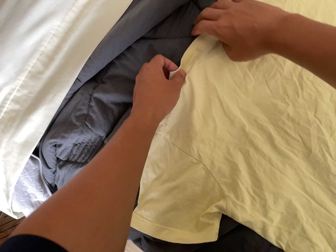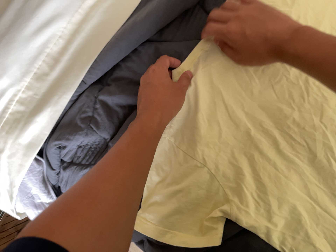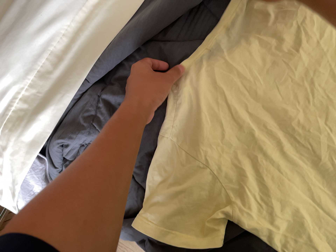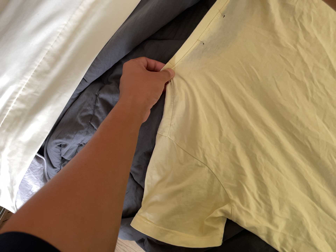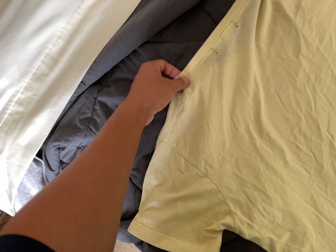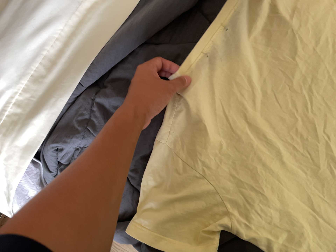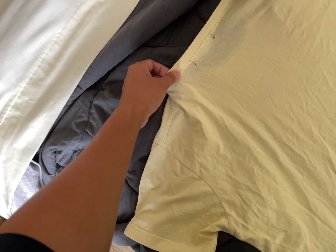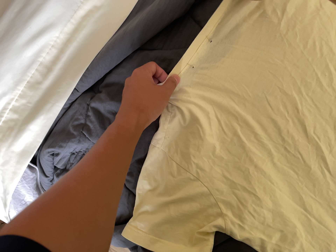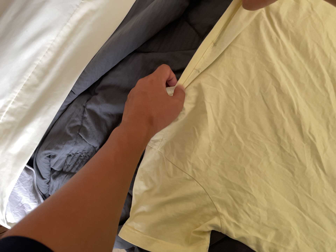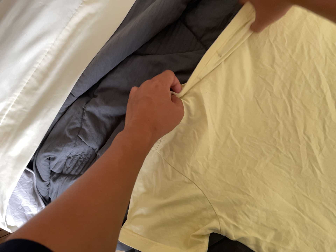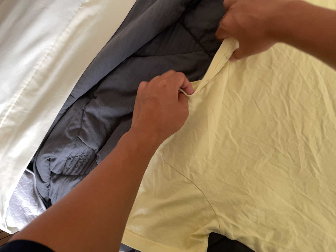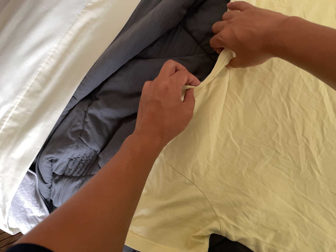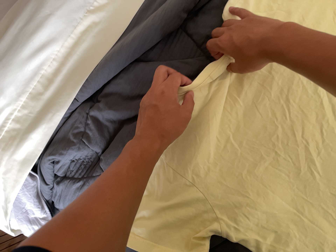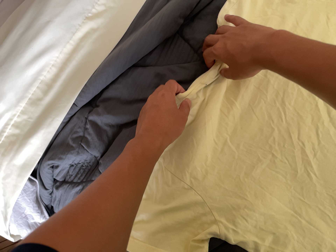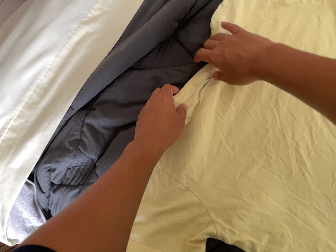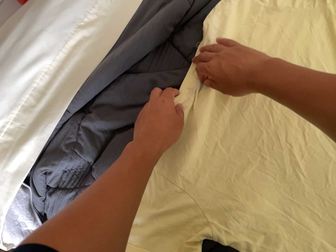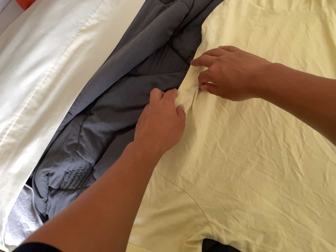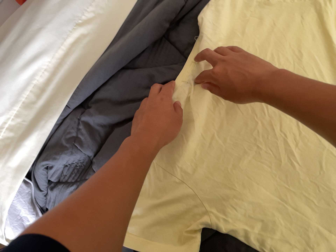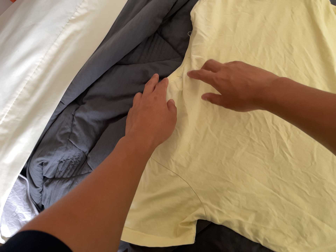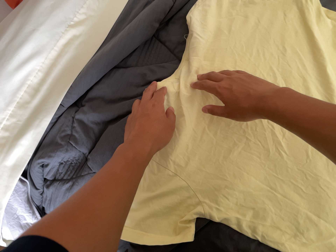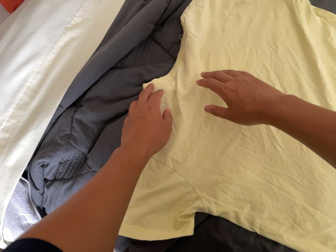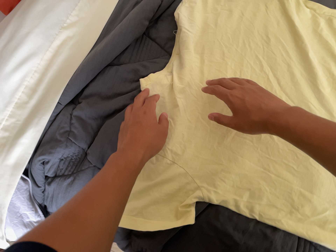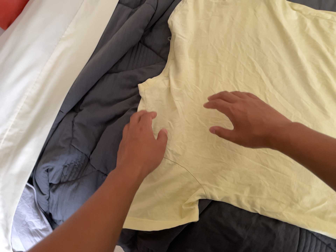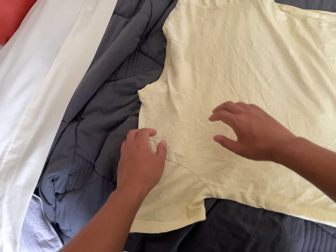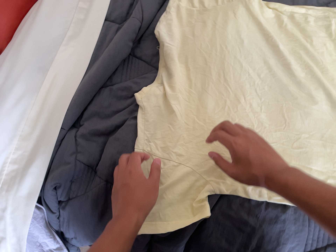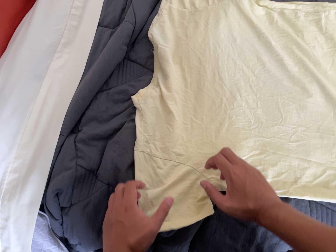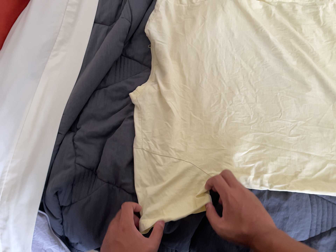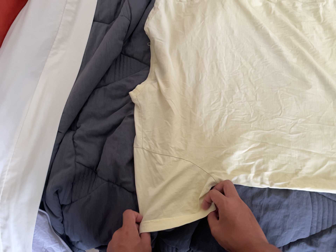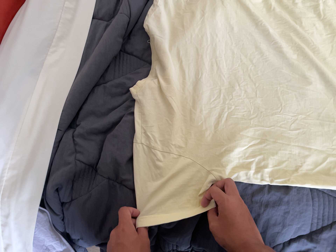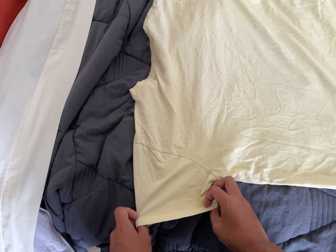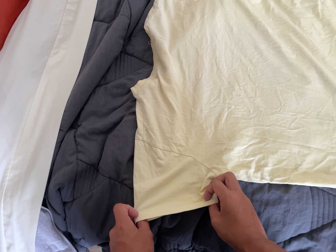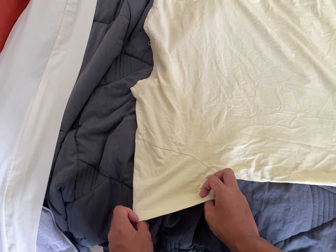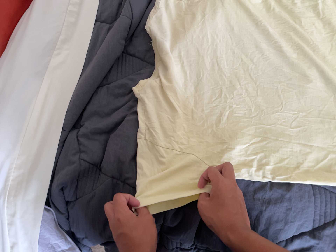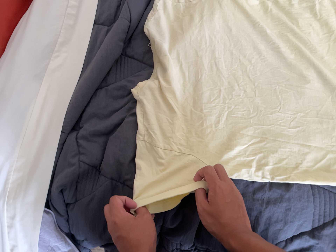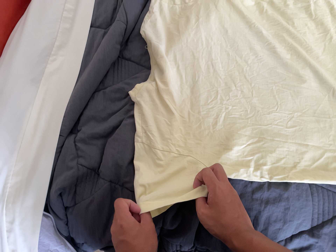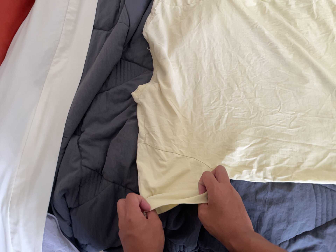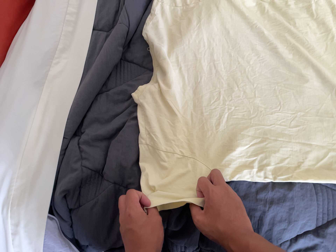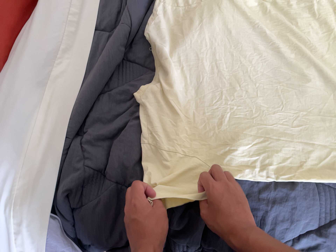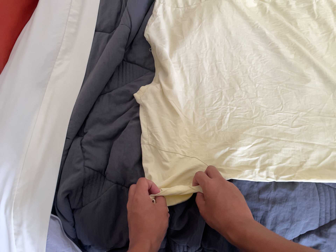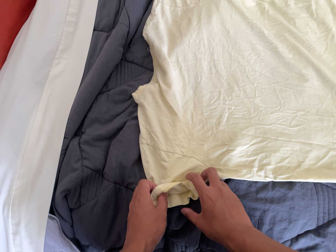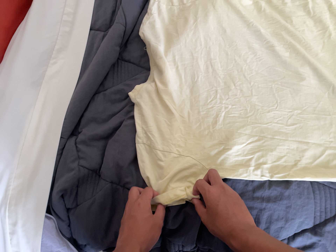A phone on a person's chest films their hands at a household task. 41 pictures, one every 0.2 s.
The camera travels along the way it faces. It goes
backward.
The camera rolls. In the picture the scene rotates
counterclockwise.
0.0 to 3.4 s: The camera travels backward, about 7 cm, so what stands in front gets smaller.
3.4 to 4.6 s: The camera travels toward the bottom of its view and backward, about 10 cm. It rolls about its line of sight by about 10 degrees, and the scene rotates counterclockwise.
4.6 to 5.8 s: The camera rolls about its line of sight by about 10 degrees, and the scene rotates counterclockwise.
5.8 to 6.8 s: The camera keeps its place and its aim.
6.8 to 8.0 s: The camera shifts only a little, or ends up much as it began.
The film runs backward here.
